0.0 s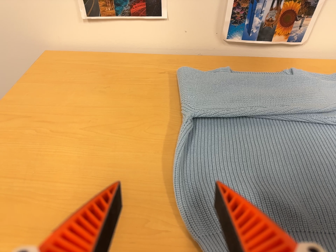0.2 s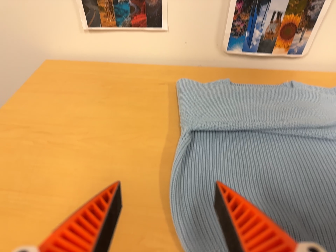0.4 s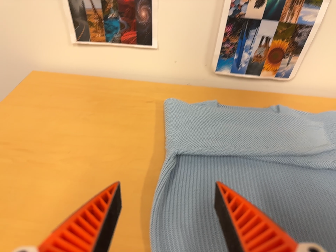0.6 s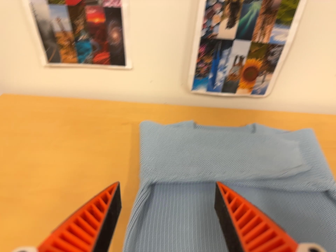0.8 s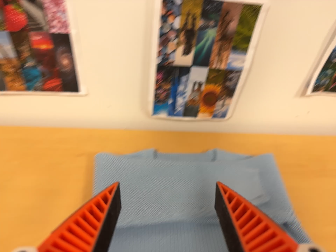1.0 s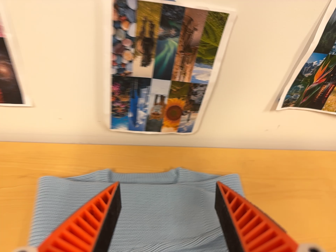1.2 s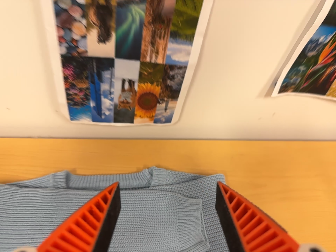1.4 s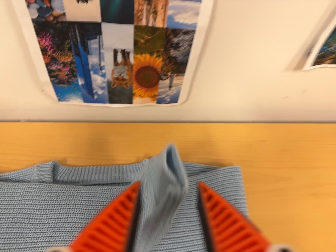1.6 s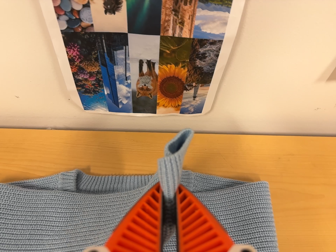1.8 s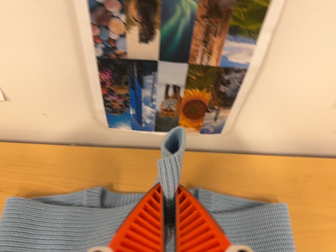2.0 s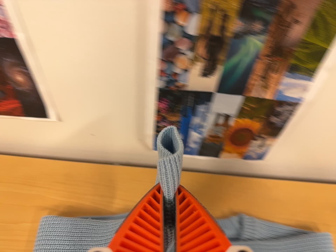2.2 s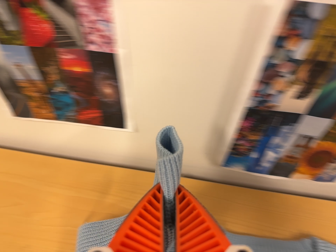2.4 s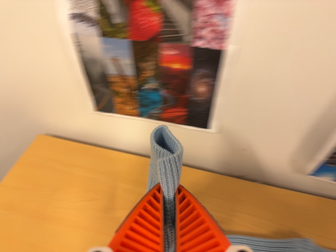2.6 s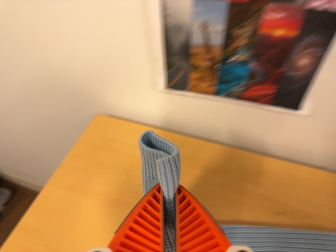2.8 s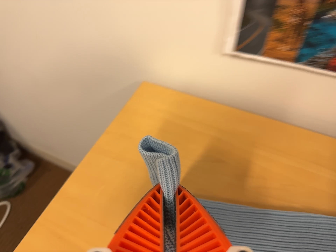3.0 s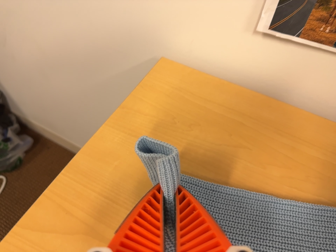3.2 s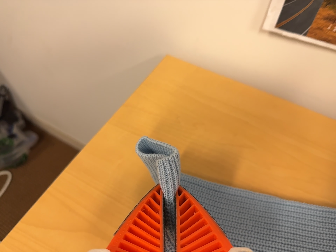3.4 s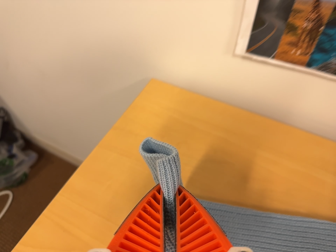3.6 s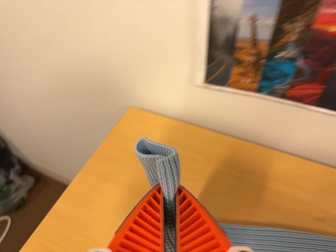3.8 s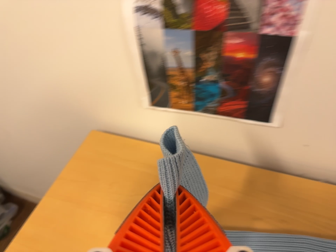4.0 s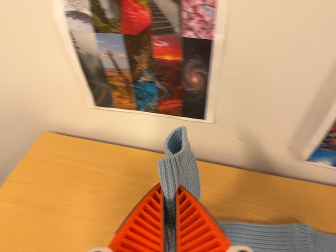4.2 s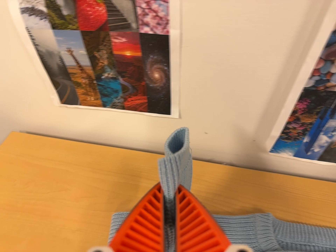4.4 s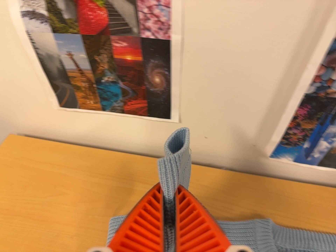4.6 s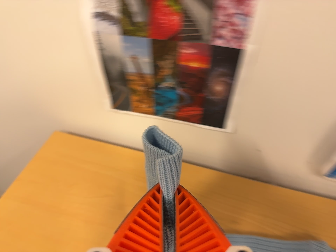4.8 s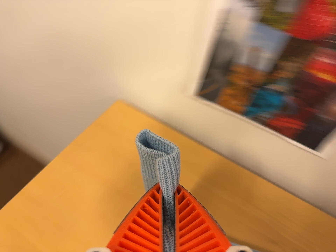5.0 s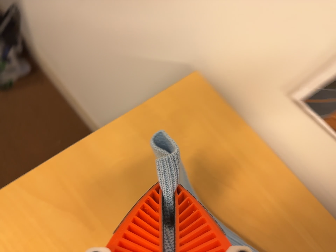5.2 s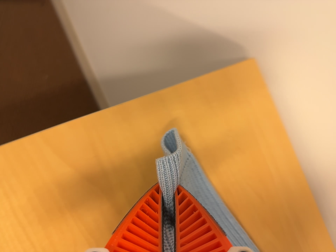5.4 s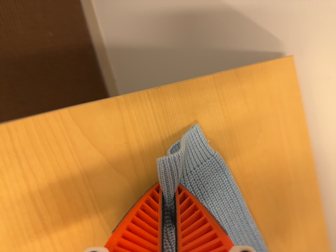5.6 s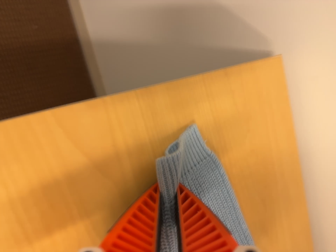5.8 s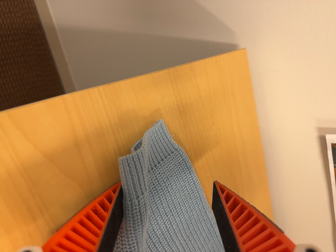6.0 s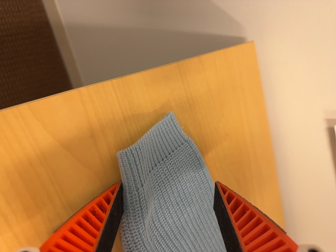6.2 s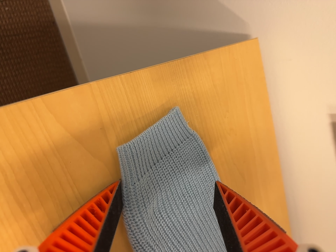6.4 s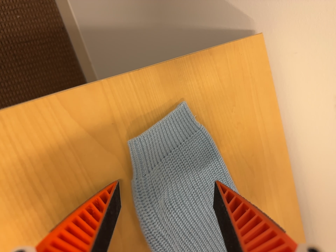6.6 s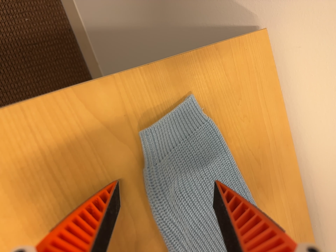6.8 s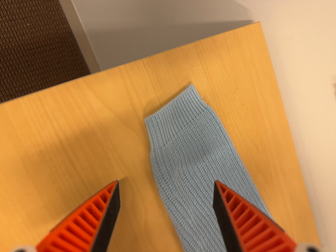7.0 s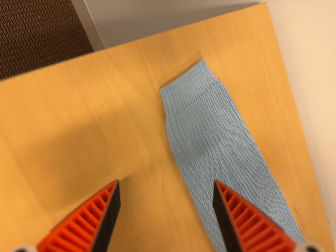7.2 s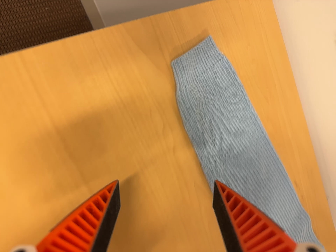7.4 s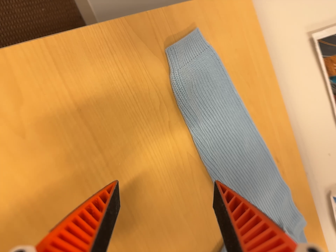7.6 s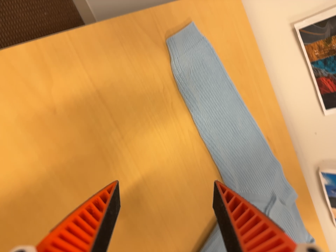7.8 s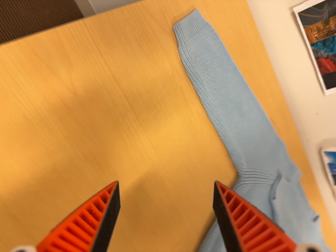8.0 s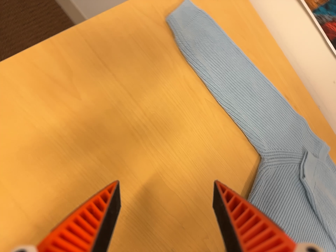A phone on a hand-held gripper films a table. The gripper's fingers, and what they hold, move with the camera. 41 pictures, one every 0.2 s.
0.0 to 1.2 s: The scene slides to the left, as the camera pans about 15 degrees to its right. It travels toward the top of its view, forward and to its right, about 36 cm, so close, fixed things drift downward.
1.2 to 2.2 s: The camera swings to its left by about 15 degrees, and the scene slides to the right. It travels to its left and toward the top of its view, about 20 cm, so close, fixed things drift to the right. It rolls about its line of sight by about 10 degrees, and the scene rotates clockwise.
2.2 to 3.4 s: The camera pans to its left by about 15 degrees. It travels to its left, about 26 cm, so close, fixed things drift to the right. It rolls about its line of sight by about 10 degrees, and the scene rotates clockwise.
3.4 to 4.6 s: The camera travels to its right and backward, about 16 cm, so close, fixed things drift to the left.
4.6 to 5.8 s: The camera pans to its right by about 15 degrees. It travels to its left and forward, about 40 cm, so close, fixed things drift to the right. Its aim tips toward the bottom of its view by about 30 degrees, and the scene shifts upward. It rolls about its line of sight by about 60 degrees, and the scene rotates clockwise.
5.8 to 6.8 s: The camera travels backward and toward the bottom of its view, about 7 cm, so what stands in front gets smaller.
6.8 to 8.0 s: The camera travels toward the bottom of its view and backward, about 26 cm, so close, fixed things drift upward. It rolls about its line of sight by about 15 degrees, and the scene rotates counterclockwise.
The film runs backward here.
